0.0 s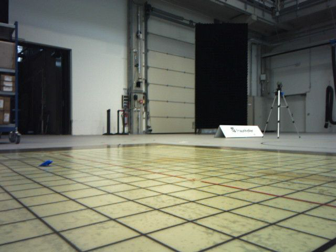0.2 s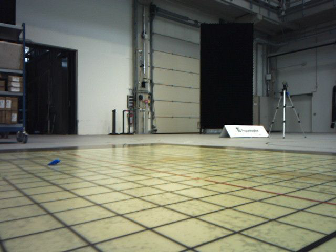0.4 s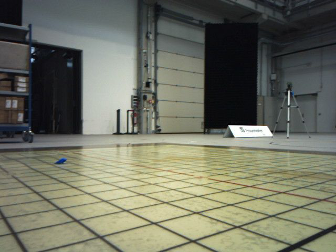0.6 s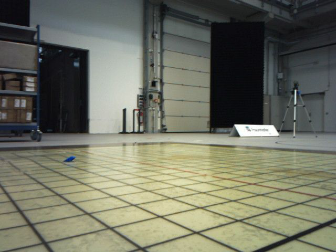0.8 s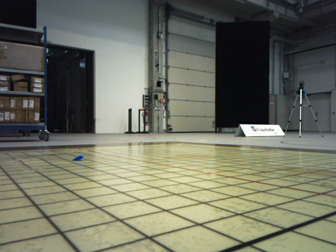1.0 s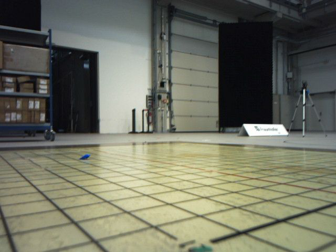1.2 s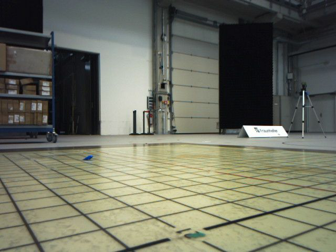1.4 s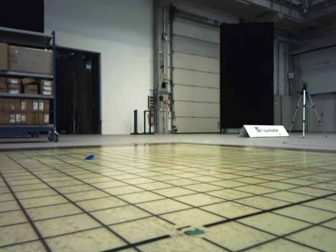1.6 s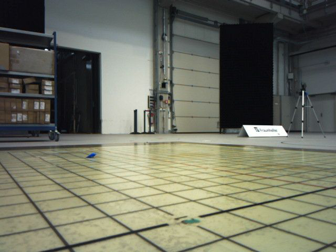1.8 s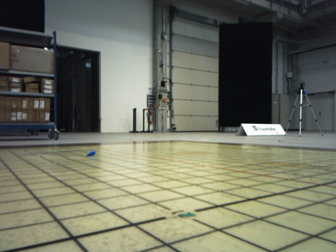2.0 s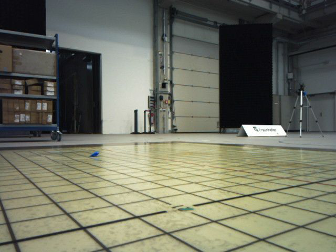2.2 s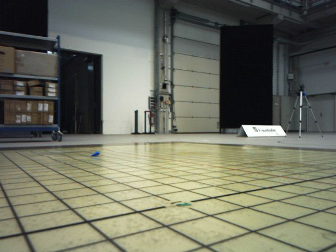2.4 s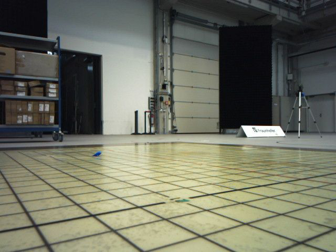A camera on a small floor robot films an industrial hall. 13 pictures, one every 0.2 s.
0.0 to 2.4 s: The camera travels backward, about 0.5 m, so what stands in front gets smaller.
The film runs backward here.
